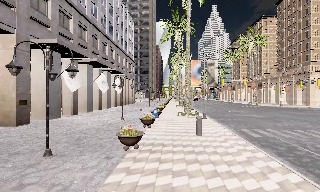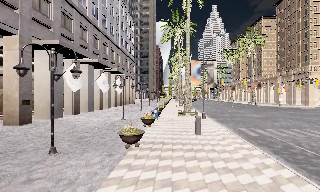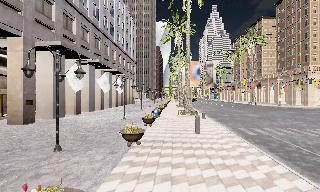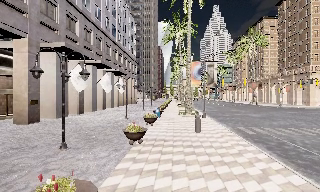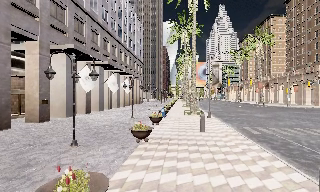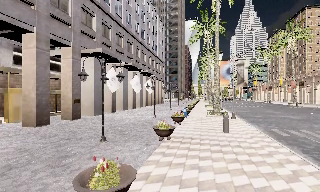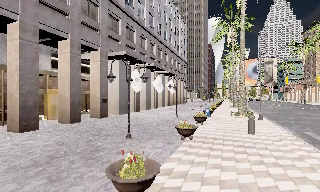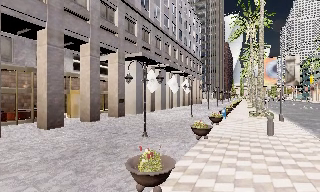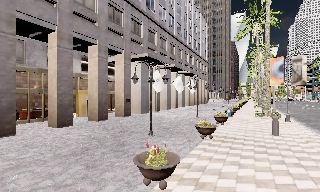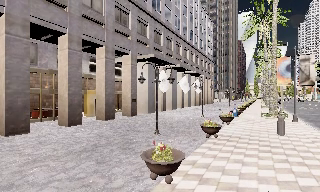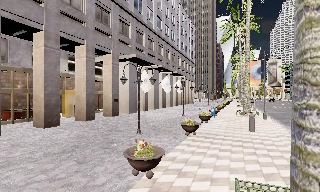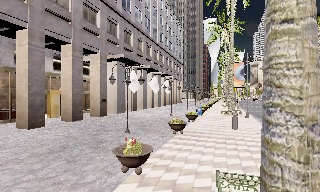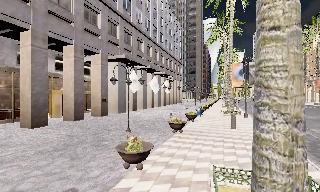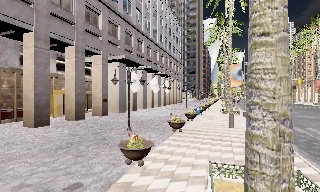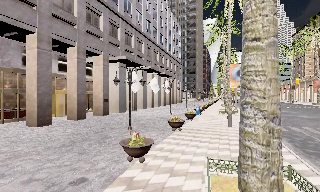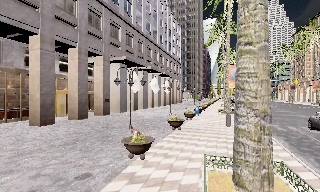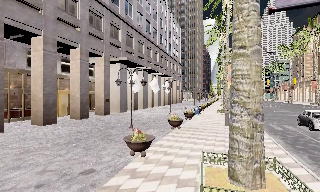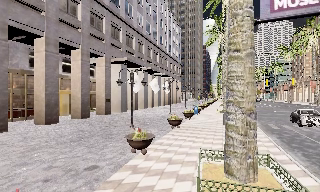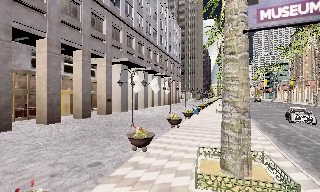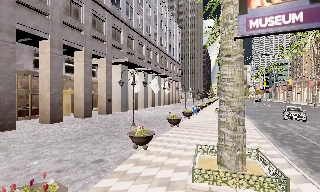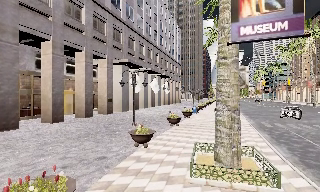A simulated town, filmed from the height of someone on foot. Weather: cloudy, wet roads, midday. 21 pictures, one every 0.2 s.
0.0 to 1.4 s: The camera pans to its left, which is counterclockwise from overhead, by about 25 degrees. It travels backward, about 2 m, so what stands in front gets smaller.
1.4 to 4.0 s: The camera travels backward, about 4 m, so what stands in front gets smaller.
The film runs backward here.
